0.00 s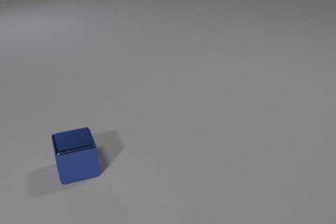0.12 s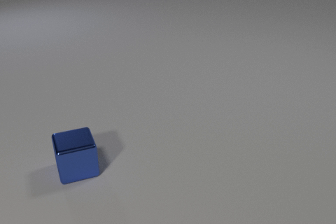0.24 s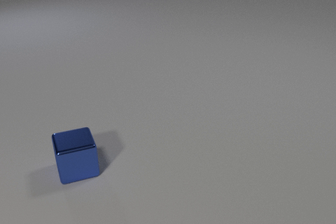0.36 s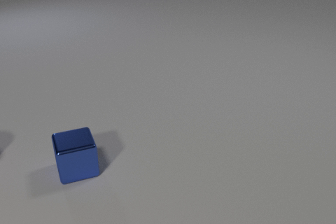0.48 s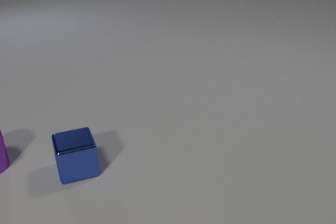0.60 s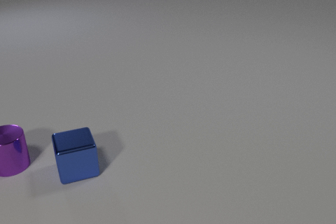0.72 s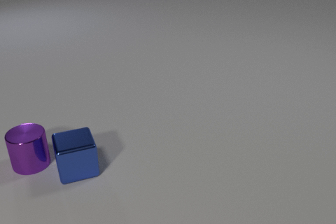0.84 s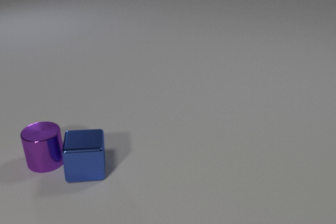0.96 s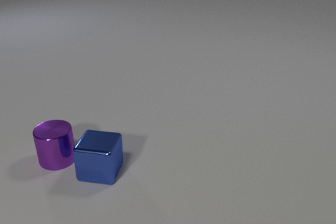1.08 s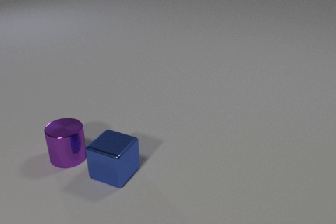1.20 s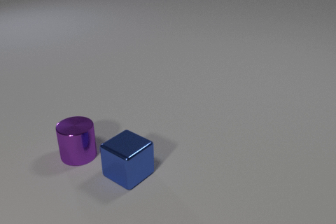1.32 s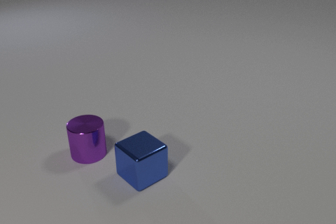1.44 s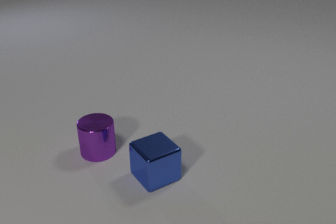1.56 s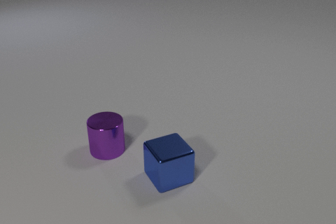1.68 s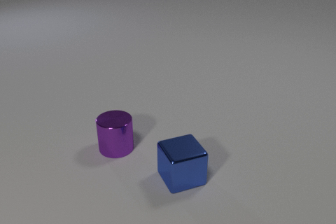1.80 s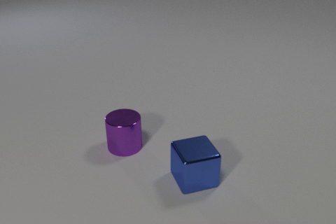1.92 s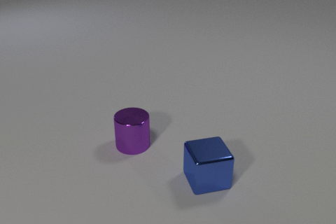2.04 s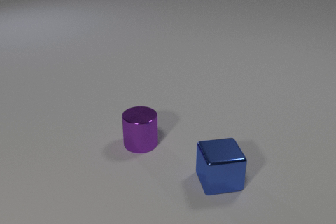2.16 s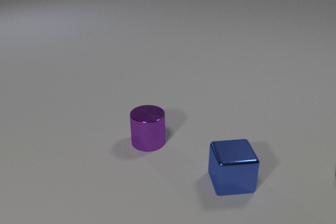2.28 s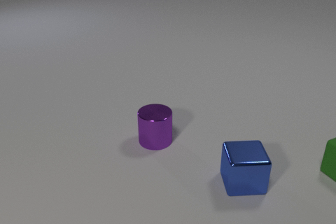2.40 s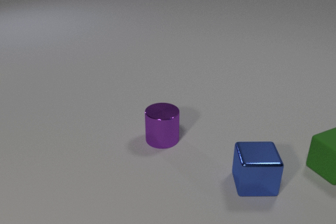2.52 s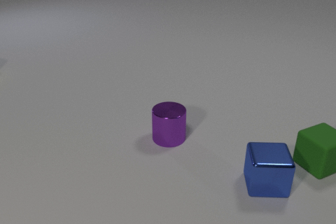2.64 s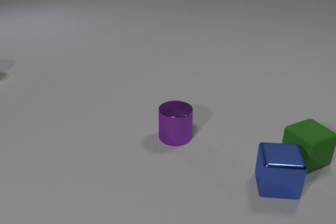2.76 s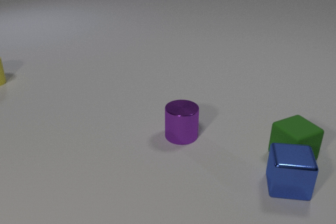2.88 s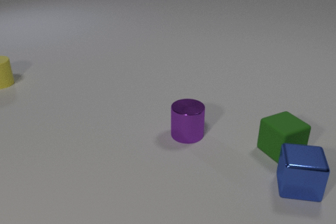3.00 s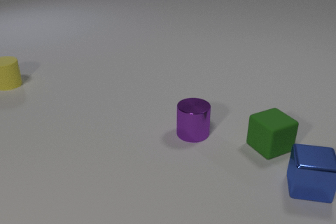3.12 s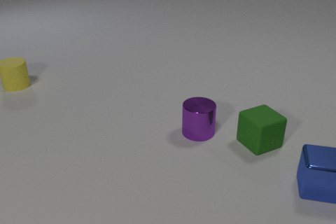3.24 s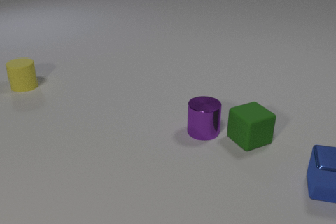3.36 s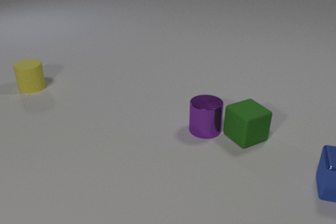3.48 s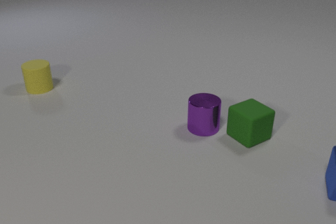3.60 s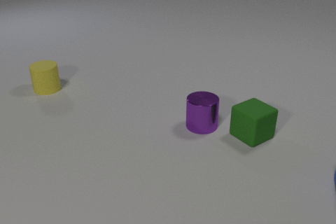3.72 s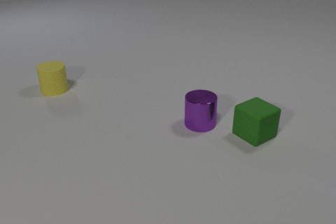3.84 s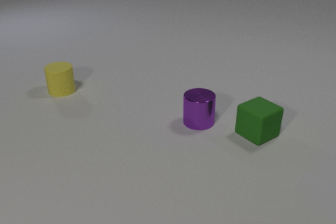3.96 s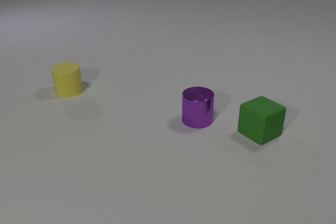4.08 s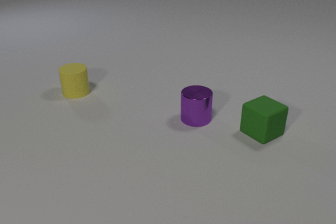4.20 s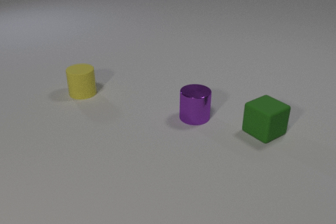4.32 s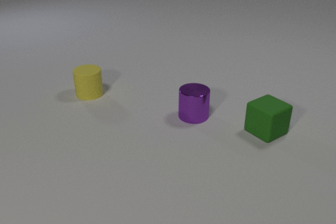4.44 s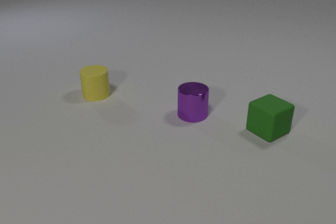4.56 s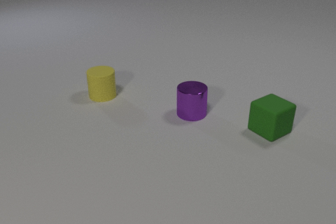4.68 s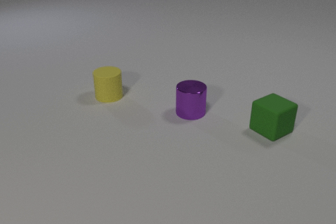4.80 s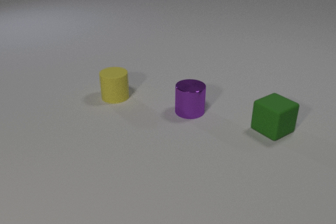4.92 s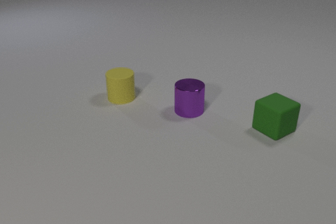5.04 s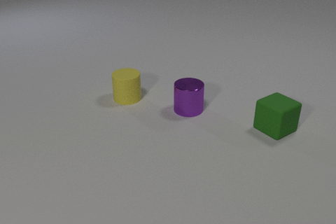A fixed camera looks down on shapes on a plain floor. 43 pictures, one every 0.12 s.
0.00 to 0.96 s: The purple metal cylinder comes in at the left edge, slides to the right. The blue metal cube slides to the right, spins so that its near face slides to the left, clockwise seen from above. The purple metal cylinder and the blue metal cube collide.
0.96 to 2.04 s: The purple metal cylinder slides to the right. The blue metal cube slides to the right, spins clockwise seen from above by about 75 degrees, its near face sliding to the left.
2.04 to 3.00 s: The purple metal cylinder slides to the right. The blue metal cube slides to the right, spins so that its near face slides to the left, clockwise seen from above. The green rubber cube comes in at the right edge, slides to the left. The yellow rubber cylinder comes in at the left edge, slides to the right and toward the camera.
3.00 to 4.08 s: The purple metal cylinder slides away from the camera. The blue metal cube slides to the right, leaves at the right edge. The green rubber cube slides away from the camera. The yellow rubber cylinder slides to the right and toward the camera. The purple metal cylinder and the green rubber cube collide.
4.08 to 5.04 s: The purple metal cylinder slides away from the camera and to the left. The green rubber cube slides to the right and away from the camera. The yellow rubber cylinder slides to the right and toward the camera.
How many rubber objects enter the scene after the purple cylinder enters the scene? 2.
How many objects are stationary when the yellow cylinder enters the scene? 0.
What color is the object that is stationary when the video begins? blue.
